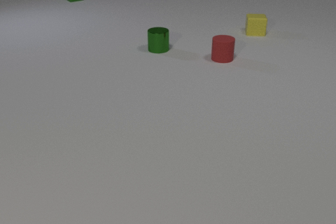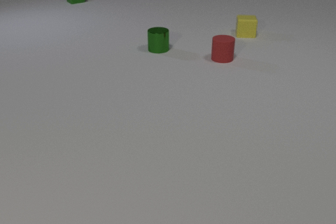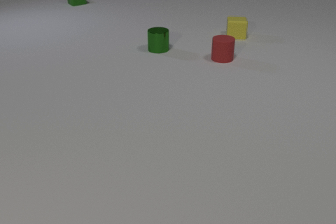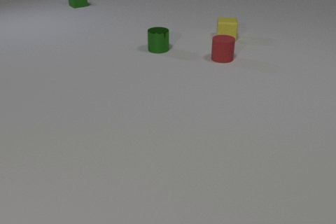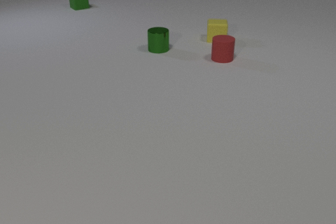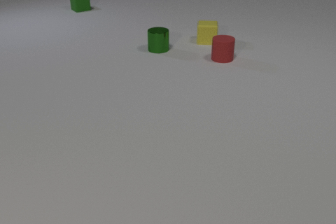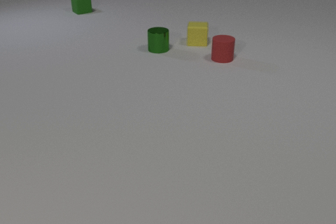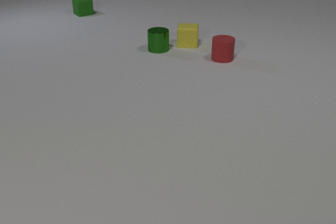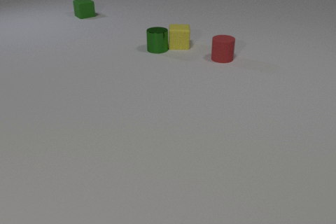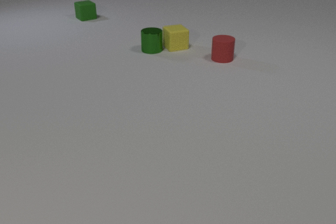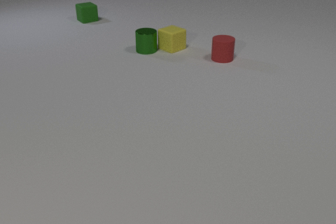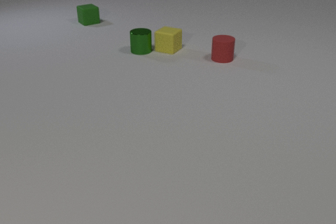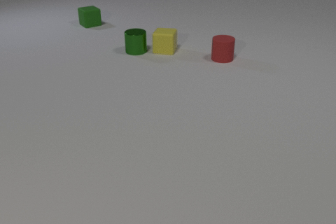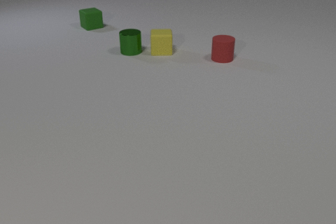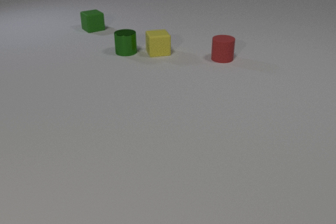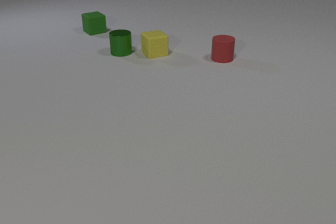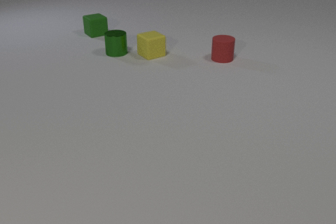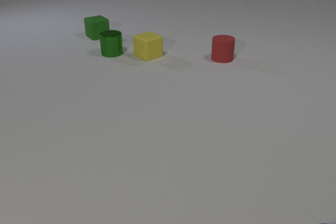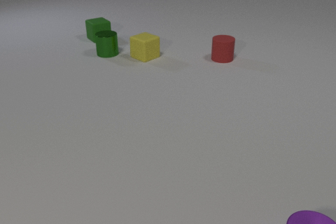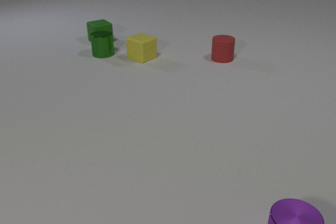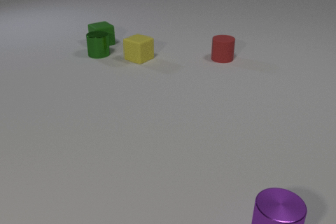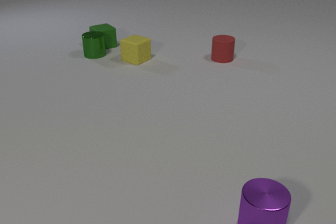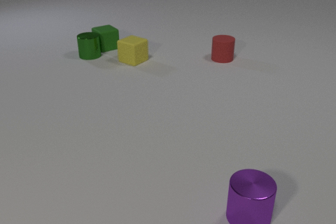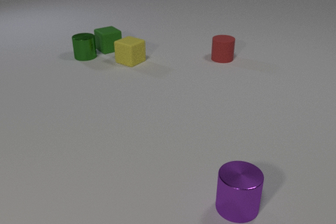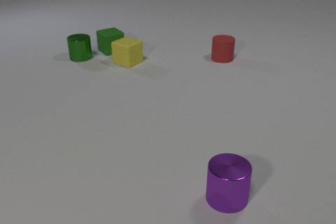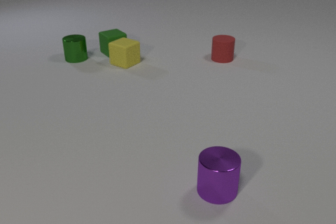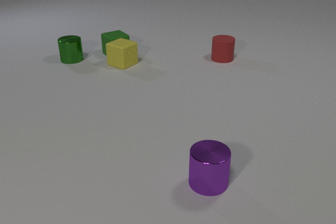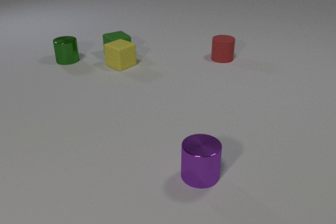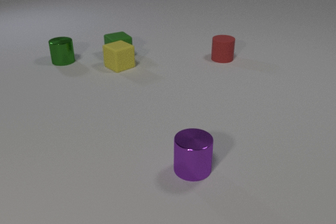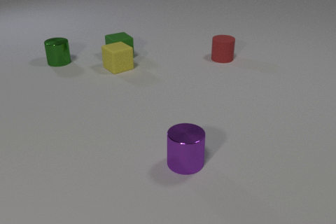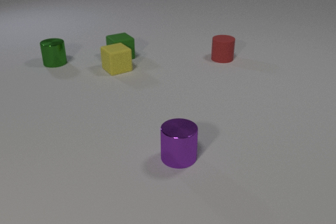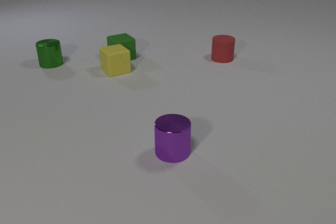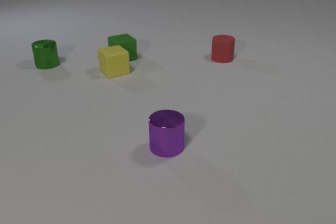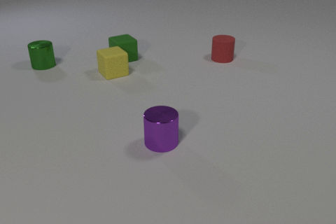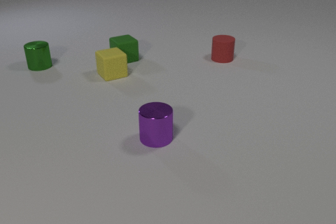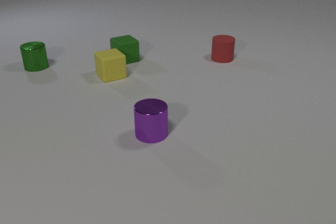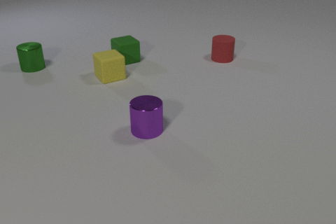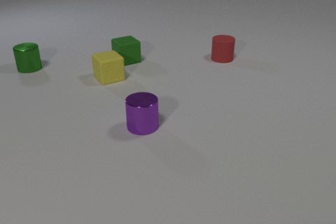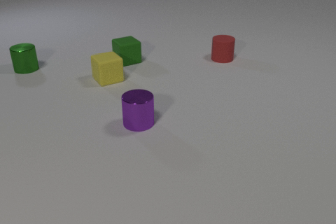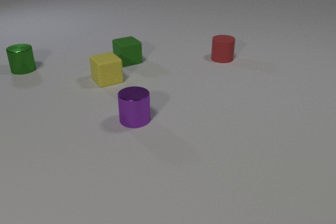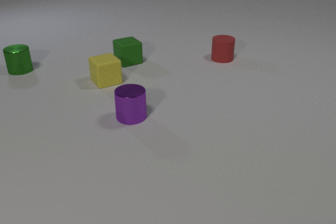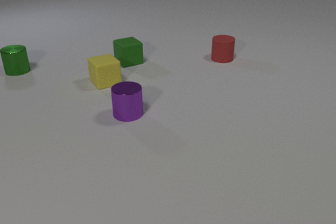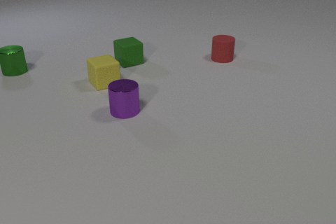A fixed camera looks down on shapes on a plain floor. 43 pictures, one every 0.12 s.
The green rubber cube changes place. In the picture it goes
toward the camera.
The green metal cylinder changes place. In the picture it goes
to the left.
0.00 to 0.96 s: The yellow rubber cube slides to the left and toward the camera. The green rubber cube slides toward the camera. The yellow rubber cube and the green metal cylinder collide.
0.96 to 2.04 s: The yellow rubber cube slides to the left and toward the camera, spins so that its near face slides to the right, counterclockwise seen from above. The green metal cylinder slides to the left. The green rubber cube slides toward the camera.
2.04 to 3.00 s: The yellow rubber cube slides to the left and toward the camera. The green metal cylinder slides to the left. The green rubber cube slides toward the camera. The purple metal cylinder slides to the left and away from the camera. The green metal cylinder and the green rubber cube collide.
3.00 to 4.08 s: The yellow rubber cube slides toward the camera and to the left, spins so that its near face slides to the left, clockwise seen from above. The green metal cylinder slides to the left. The green rubber cube slides toward the camera and to the right. The purple metal cylinder slides away from the camera and to the left. The yellow rubber cube and the green rubber cube collide.
4.08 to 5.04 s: The yellow rubber cube slides toward the camera. The green metal cylinder slides to the left. The green rubber cube slides toward the camera. The purple metal cylinder slides away from the camera and to the left.
What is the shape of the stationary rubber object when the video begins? cylinder.
How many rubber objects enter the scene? 0.
What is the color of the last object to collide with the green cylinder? green.
